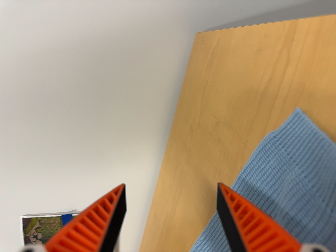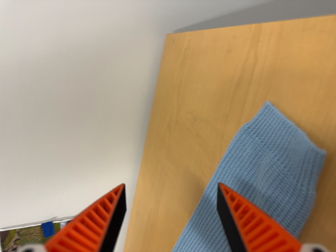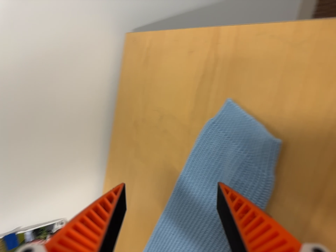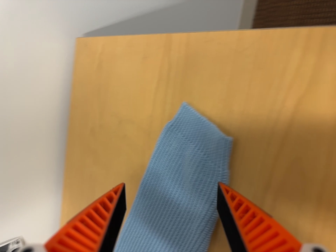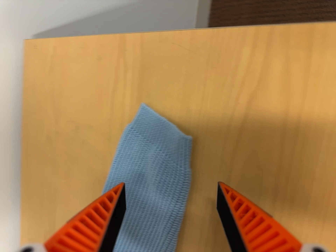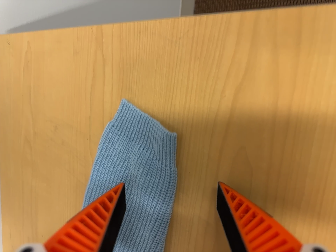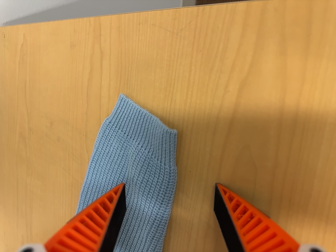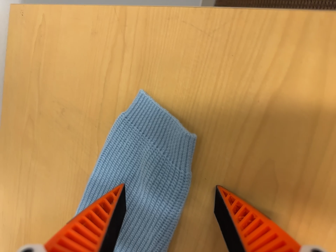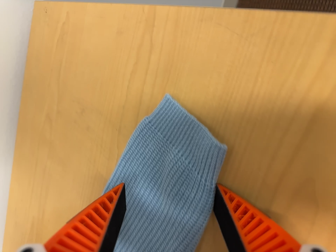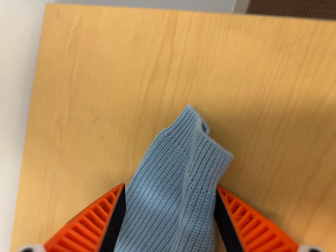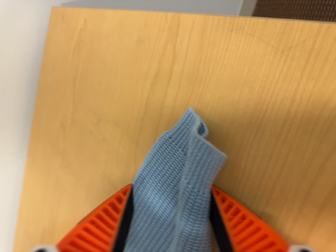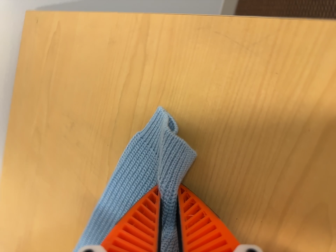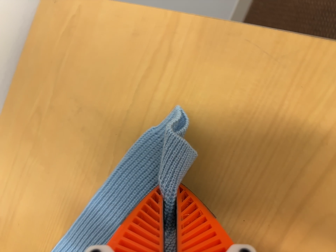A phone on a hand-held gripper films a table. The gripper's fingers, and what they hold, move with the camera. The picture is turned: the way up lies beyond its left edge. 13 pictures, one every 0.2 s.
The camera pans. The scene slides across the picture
to the left.
0.0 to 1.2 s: The camera swings to its right by about 35 degrees, and the scene slides to the left. It rolls about its line of sight by about 15 degrees, and the scene rotates counterclockwise.
1.2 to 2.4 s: The camera travels to its left, about 7 cm, so close, fixed things drift to the right. It rolls about its line of sight by about 20 degrees, and the scene rotates clockwise.
The film runs forward here.
